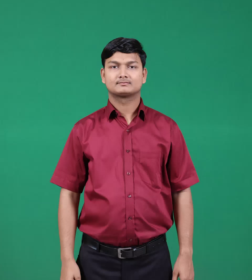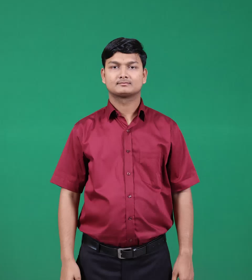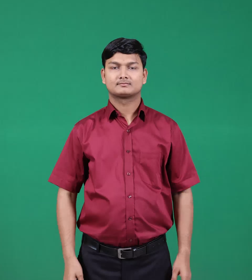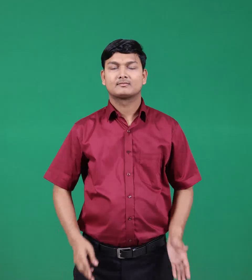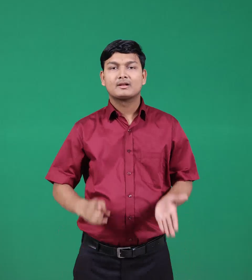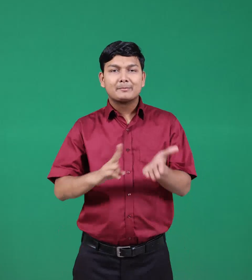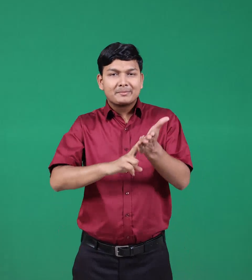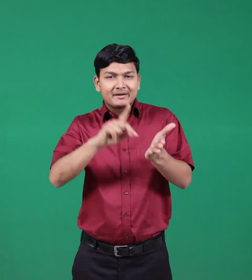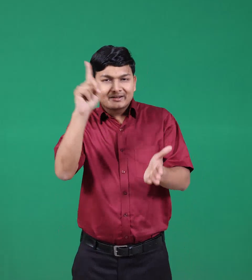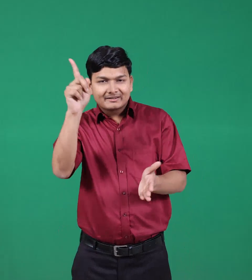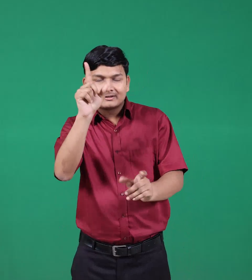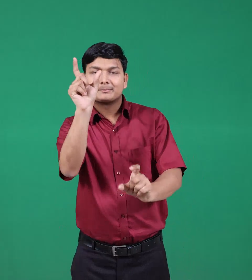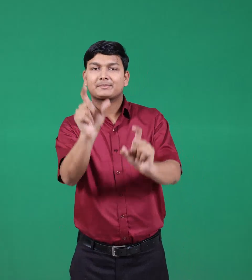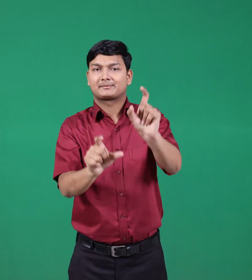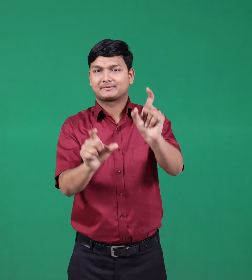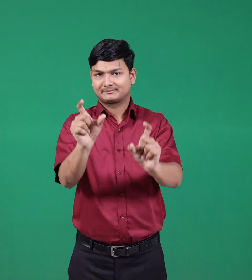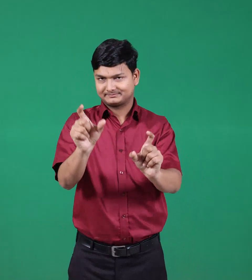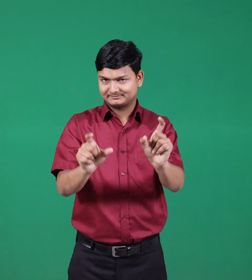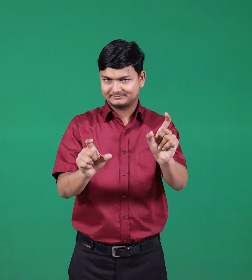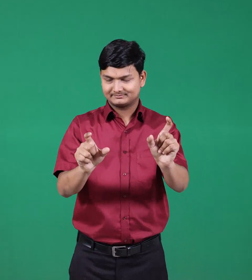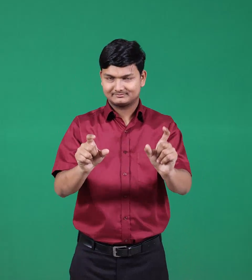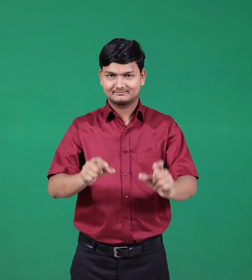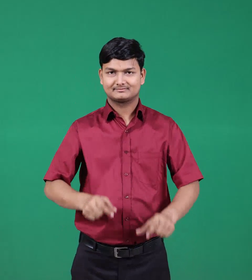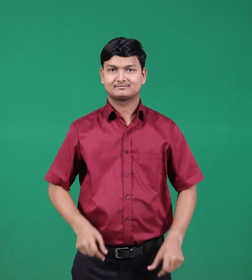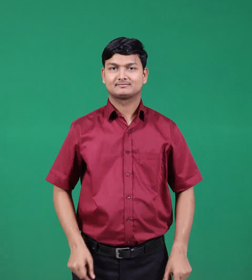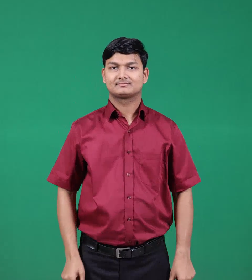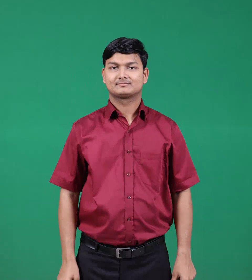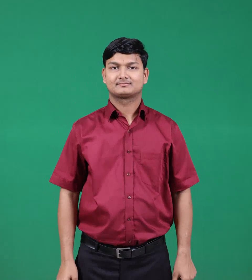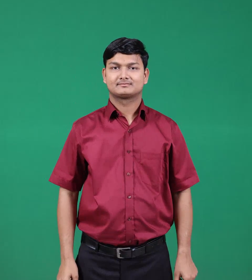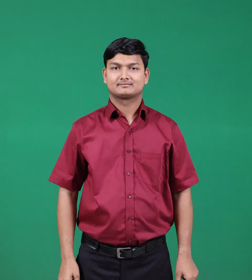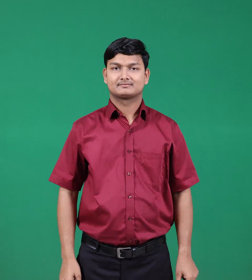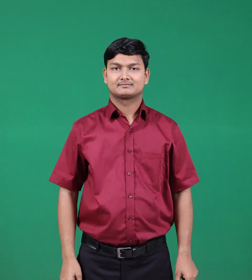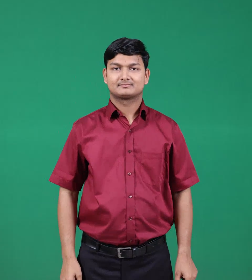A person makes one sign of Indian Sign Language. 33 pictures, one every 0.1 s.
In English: nationality
